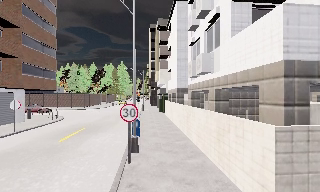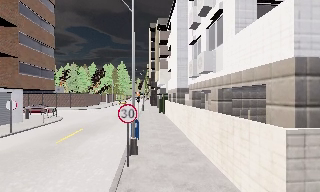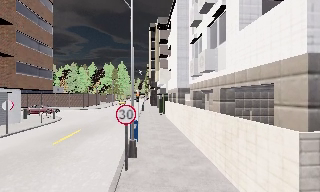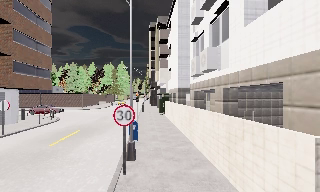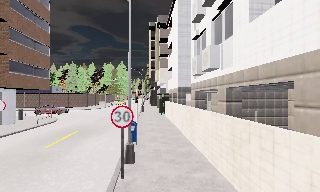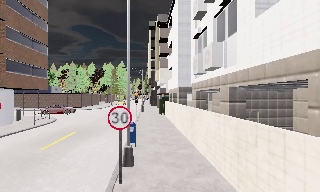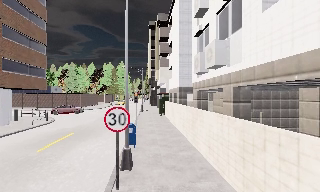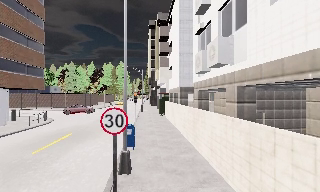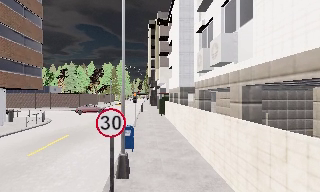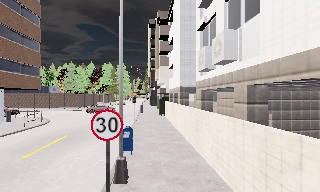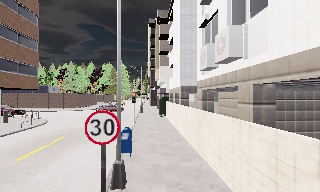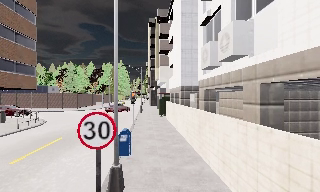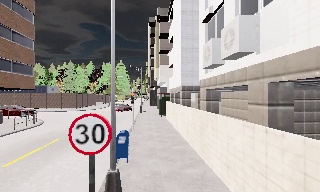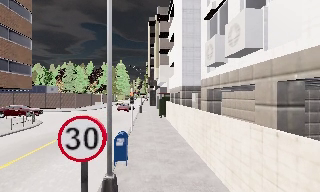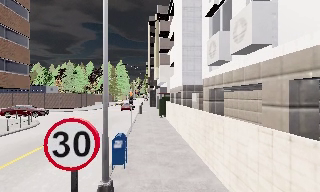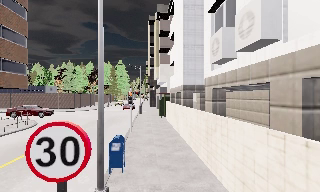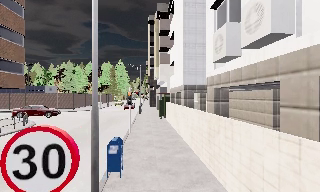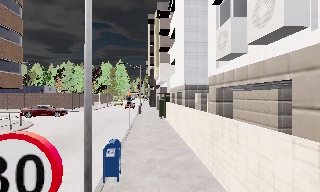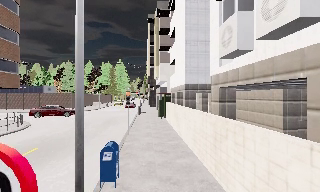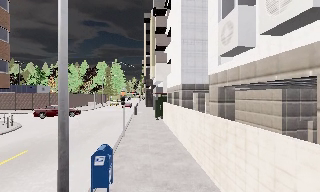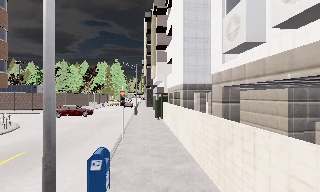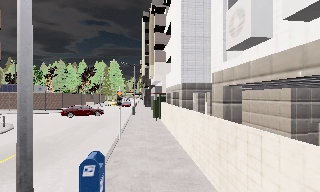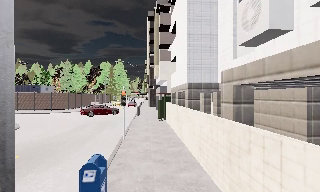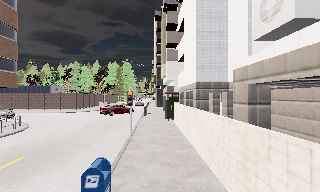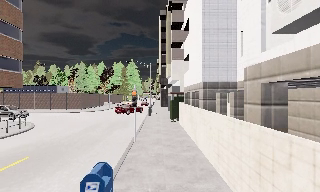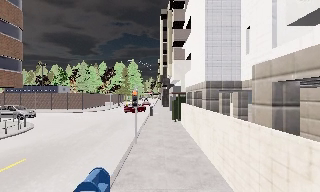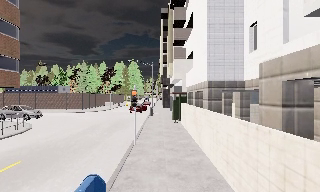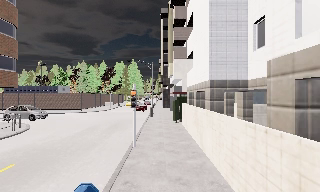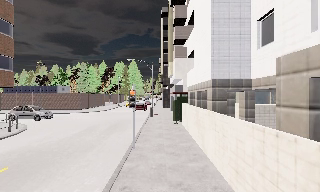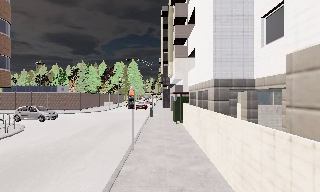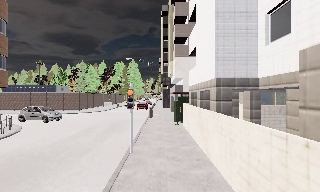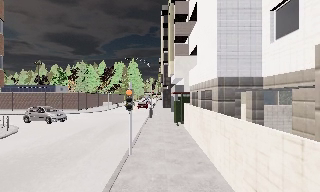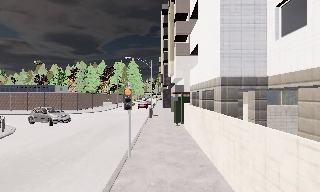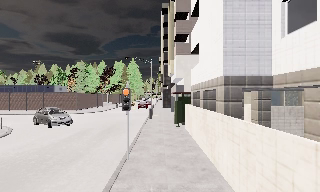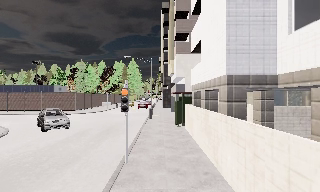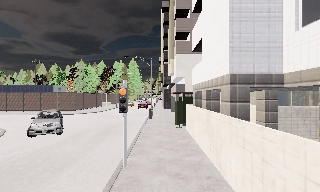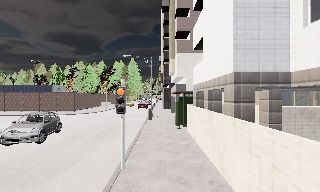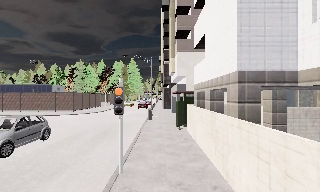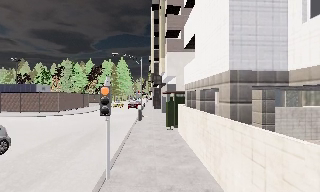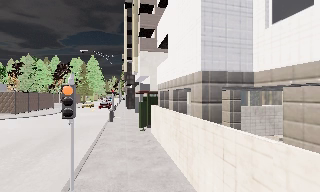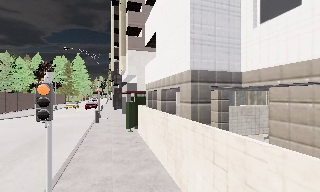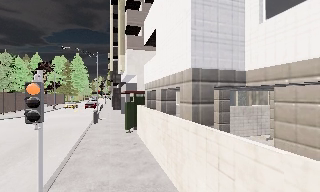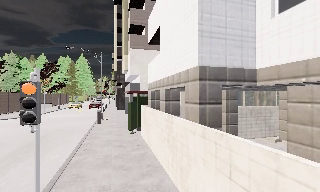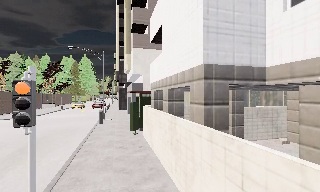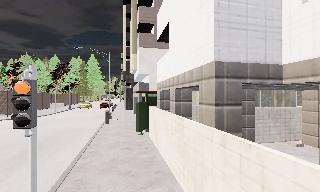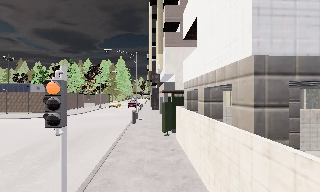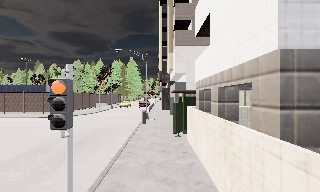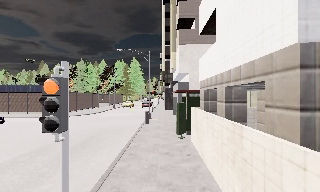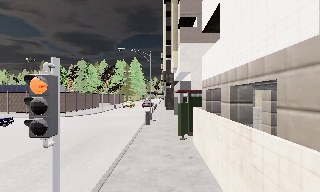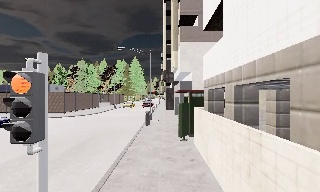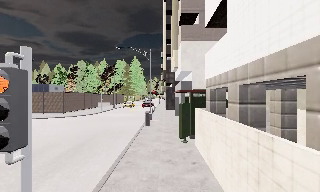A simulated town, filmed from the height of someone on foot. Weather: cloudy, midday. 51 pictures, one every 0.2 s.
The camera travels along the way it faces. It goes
forward.
0.0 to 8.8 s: The camera travels forward, about 12 m, so what stands in front looms larger.
8.8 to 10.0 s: The scene slides to the right, as the camera pans about 15 degrees to its left. It travels forward, about 1.5 m, so what stands in front looms larger.
The film runs forward here.
